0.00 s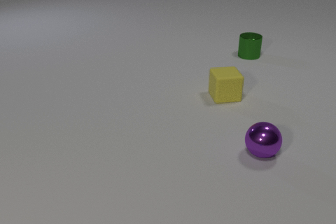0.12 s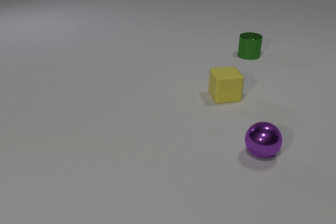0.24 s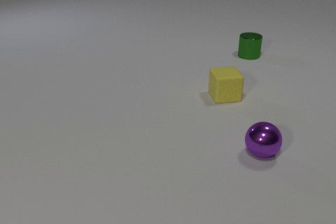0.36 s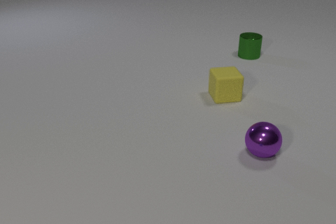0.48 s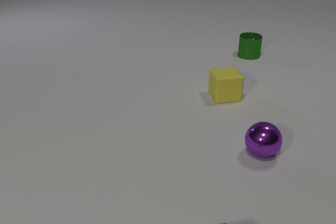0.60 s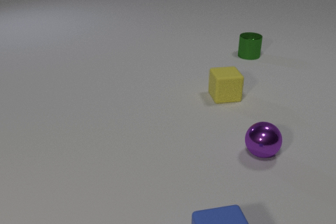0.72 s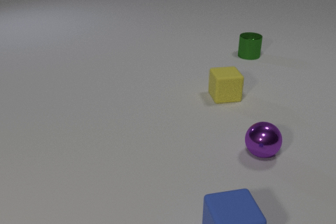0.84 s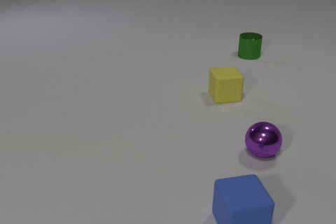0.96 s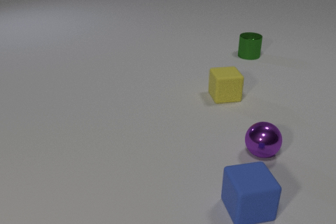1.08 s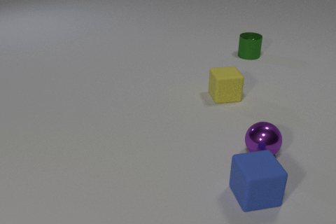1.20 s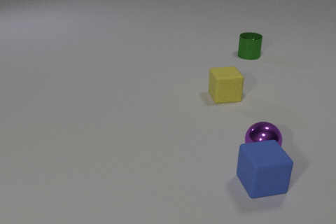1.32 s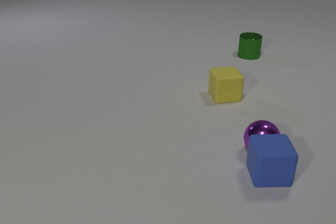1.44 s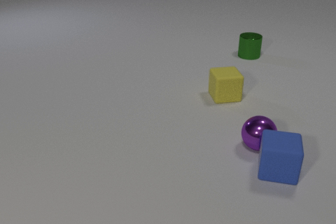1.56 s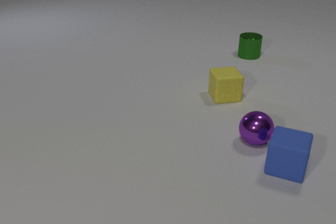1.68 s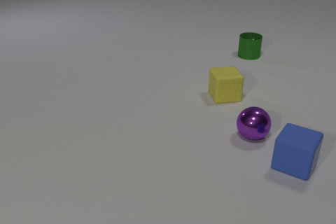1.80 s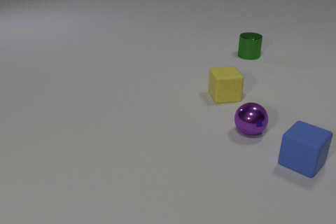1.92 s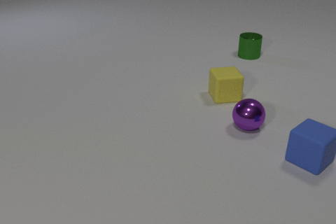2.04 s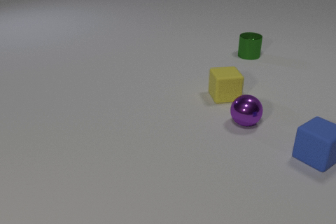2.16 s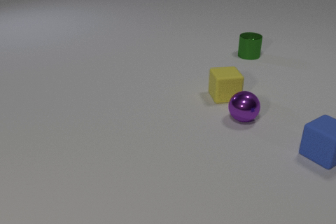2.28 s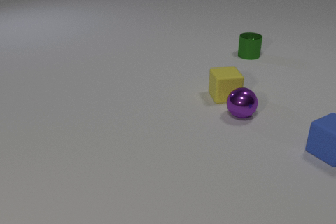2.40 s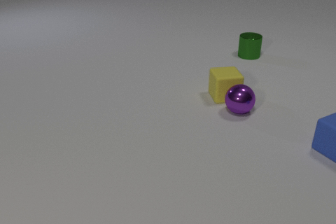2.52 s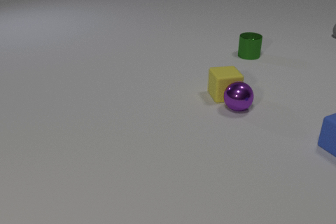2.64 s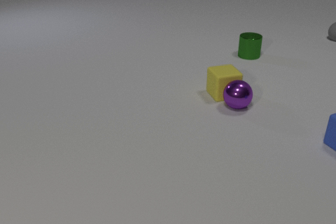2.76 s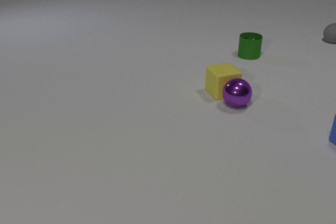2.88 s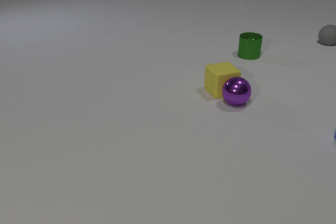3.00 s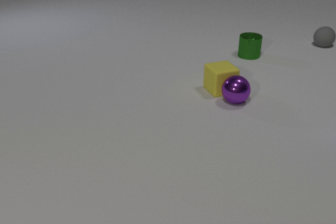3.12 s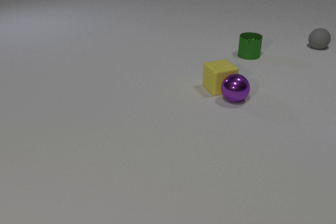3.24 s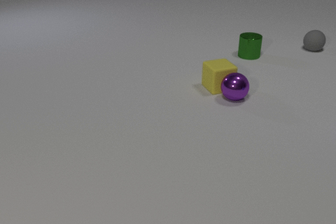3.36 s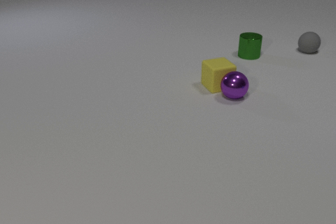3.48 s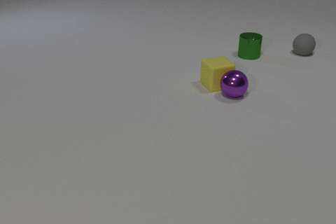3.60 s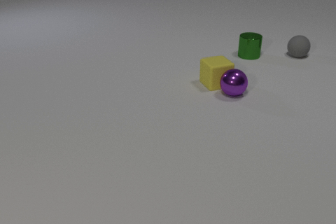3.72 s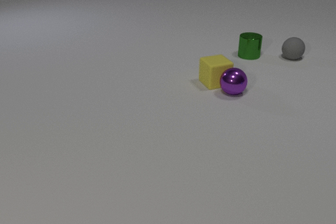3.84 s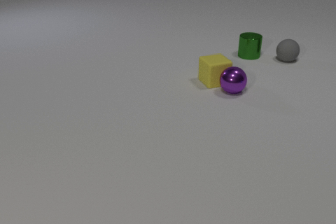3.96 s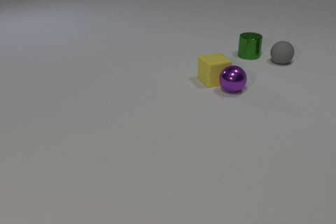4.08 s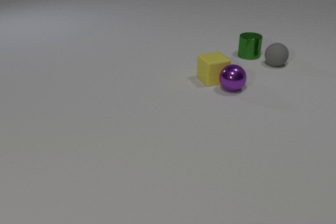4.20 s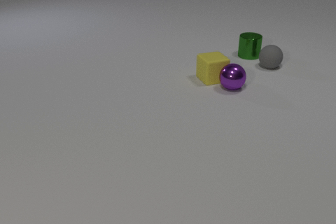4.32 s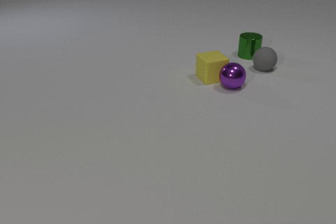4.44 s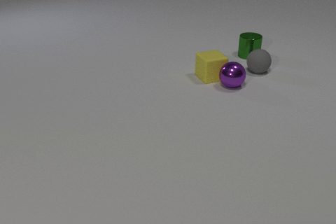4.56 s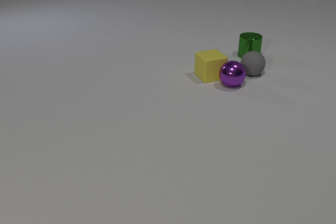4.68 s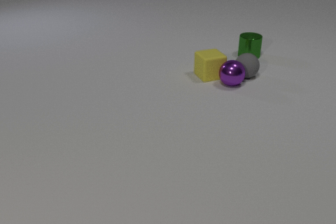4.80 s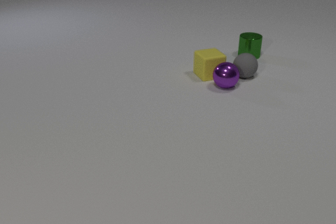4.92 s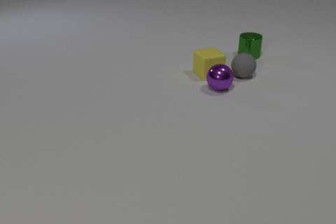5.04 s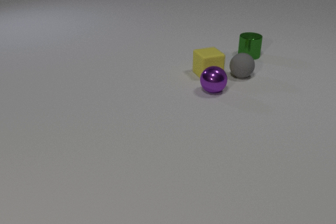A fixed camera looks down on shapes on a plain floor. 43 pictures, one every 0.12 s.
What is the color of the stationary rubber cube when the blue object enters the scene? yellow.
How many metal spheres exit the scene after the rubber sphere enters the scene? 0.
Are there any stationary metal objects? yes.
0.00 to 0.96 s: The blue rubber cube comes in at the bottom edge, slides away from the camera.
0.96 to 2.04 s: The blue rubber cube slides away from the camera and to the right, spins clockwise seen from above by about 60 degrees, its near face sliding to the left. The purple metal sphere rolls away from the camera. The blue rubber cube and the purple metal sphere collide.
2.04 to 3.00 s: The blue rubber cube slides away from the camera and to the right, leaves at the right edge. The purple metal sphere rolls away from the camera. The yellow rubber cube slides away from the camera. The gray rubber sphere comes in at the right edge, rolls toward the camera and to the left. The purple metal sphere and the yellow rubber cube collide.
3.00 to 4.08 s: The purple metal sphere rolls away from the camera. The yellow rubber cube slides away from the camera. The gray rubber sphere rolls toward the camera and to the left.
4.08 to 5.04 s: The purple metal sphere rolls to the left. The yellow rubber cube slides away from the camera. The gray rubber sphere rolls toward the camera and to the left. The purple metal sphere and the gray rubber sphere collide.
